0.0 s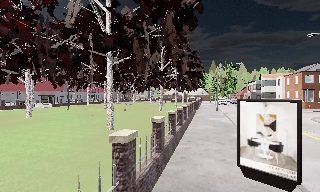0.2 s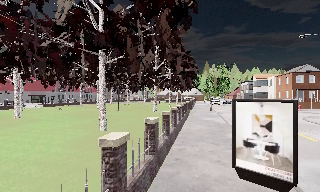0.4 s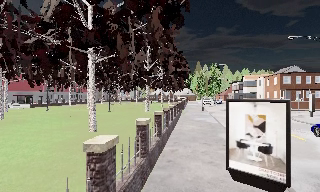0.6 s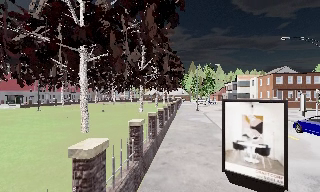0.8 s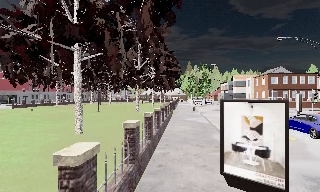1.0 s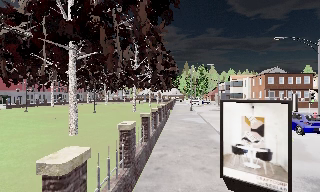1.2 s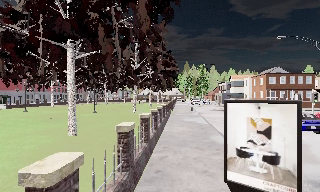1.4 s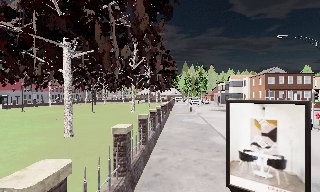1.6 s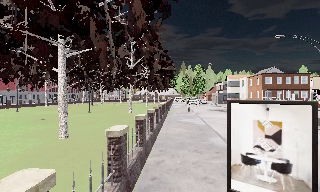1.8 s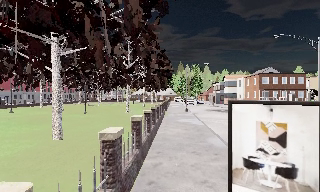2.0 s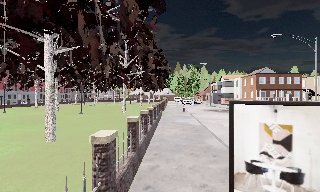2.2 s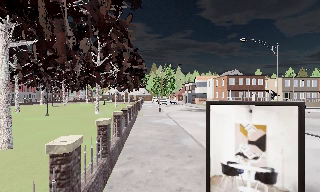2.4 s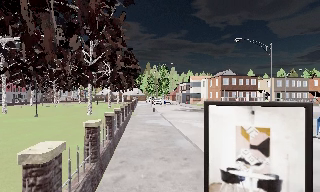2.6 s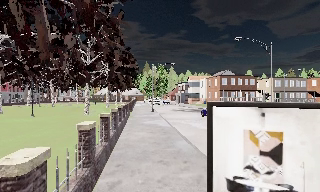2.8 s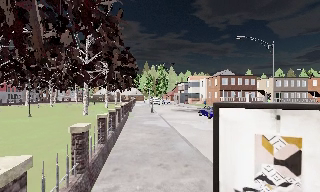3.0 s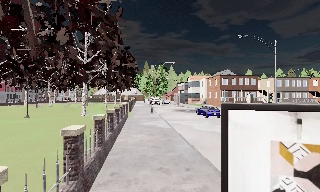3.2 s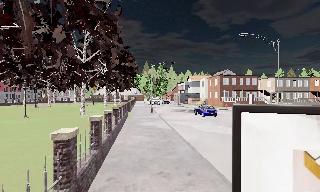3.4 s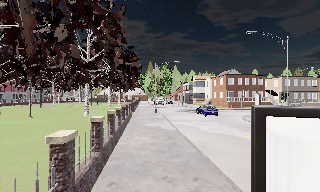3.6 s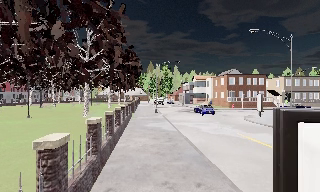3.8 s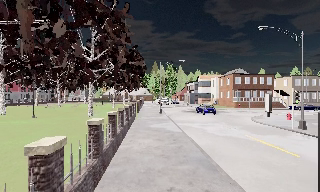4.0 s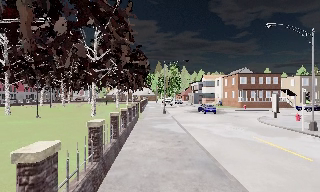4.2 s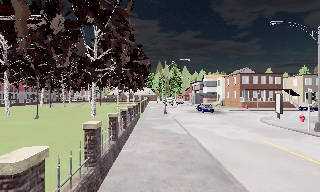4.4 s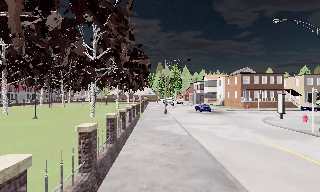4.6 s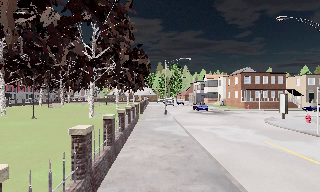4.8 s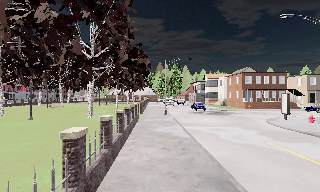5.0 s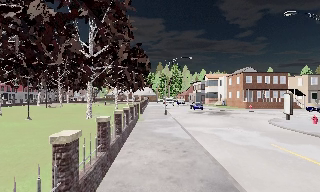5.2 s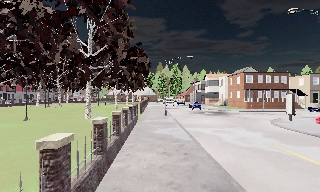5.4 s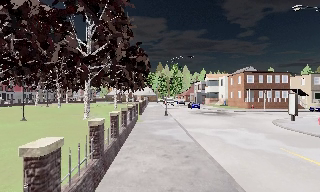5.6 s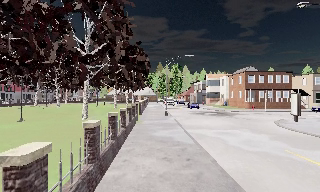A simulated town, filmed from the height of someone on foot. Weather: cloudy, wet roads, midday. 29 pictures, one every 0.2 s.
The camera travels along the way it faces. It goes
forward.
0.0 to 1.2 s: The camera travels forward, about 1.5 m, so what stands in front looms larger.
1.2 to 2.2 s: The scene slides to the left, as the camera pans about 10 degrees to its right. It travels forward, about 1 m, so what stands in front looms larger.
2.2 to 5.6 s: The camera travels forward, about 5 m, so what stands in front looms larger.
The film runs forward here.
